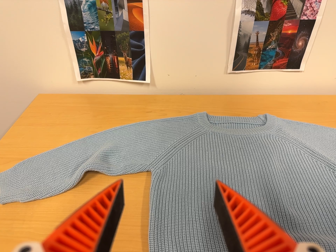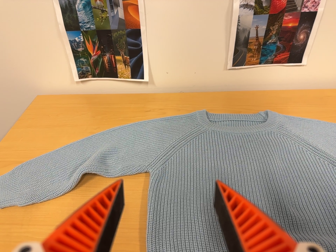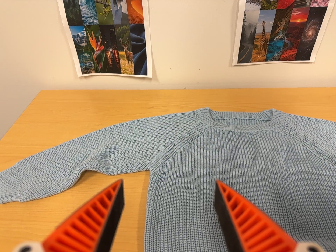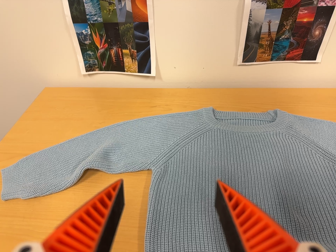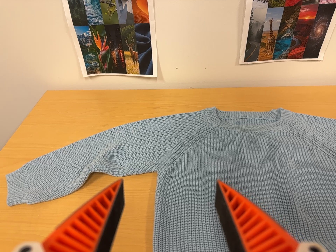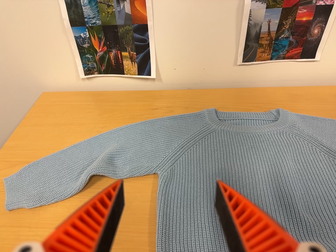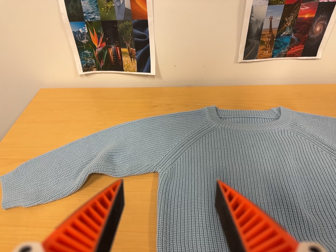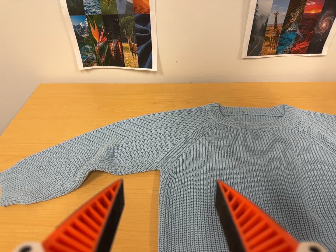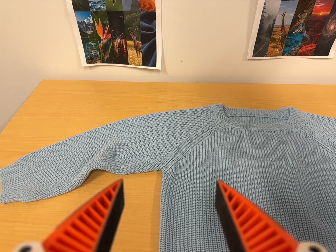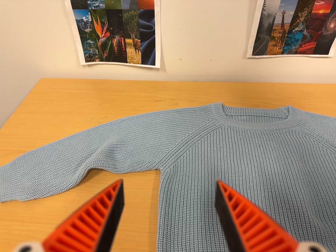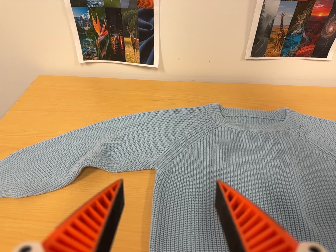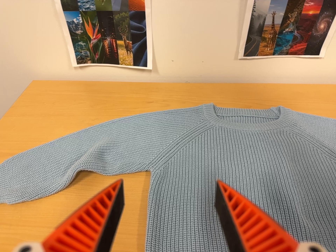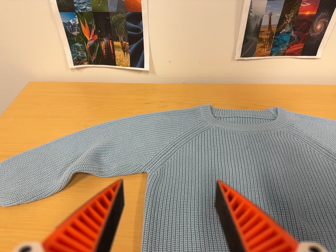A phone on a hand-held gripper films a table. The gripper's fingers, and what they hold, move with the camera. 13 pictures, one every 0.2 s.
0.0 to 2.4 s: The camera travels forward, about 6 cm, so what stands in front looms larger.
The film runs forward here.
